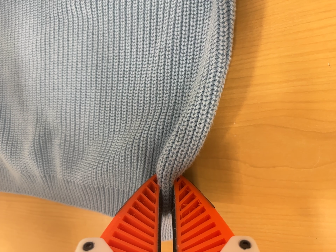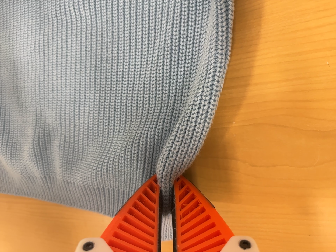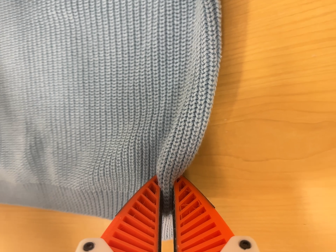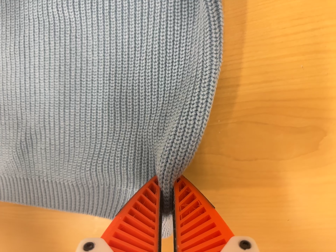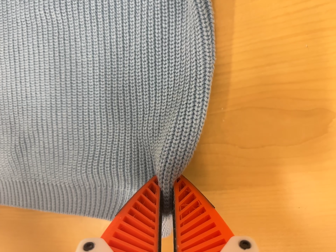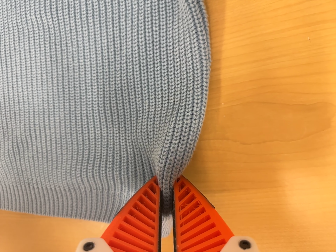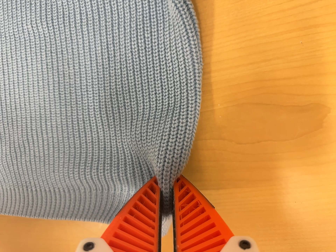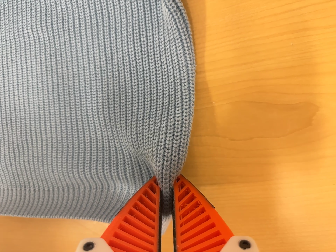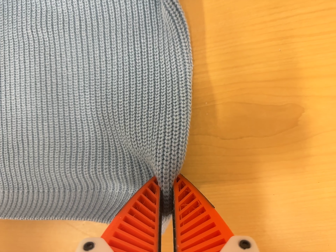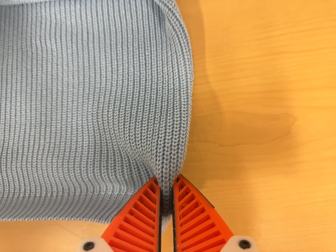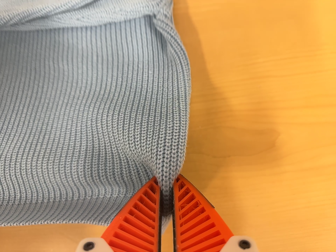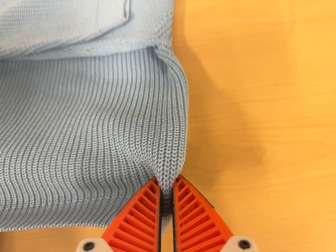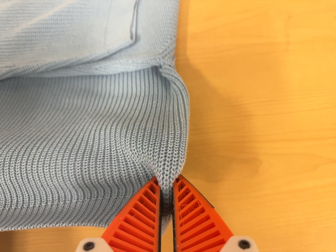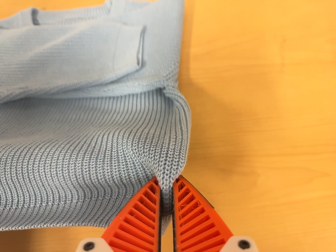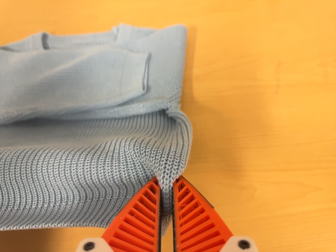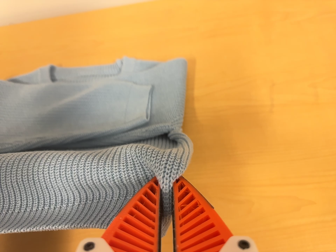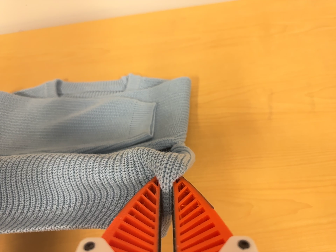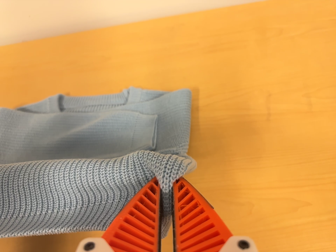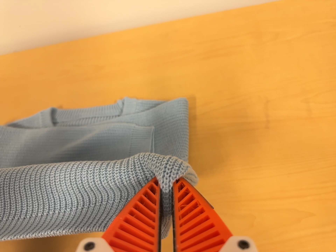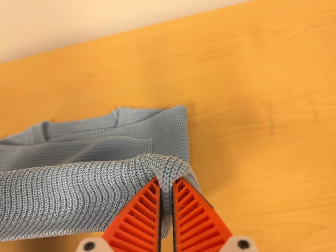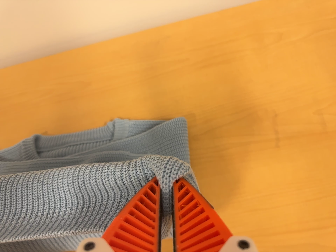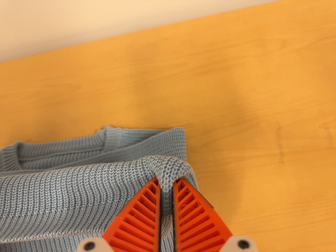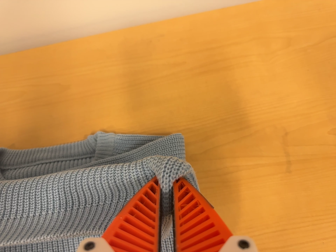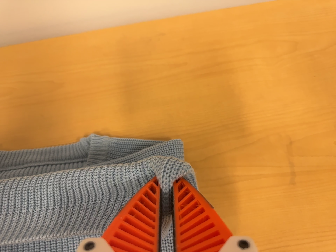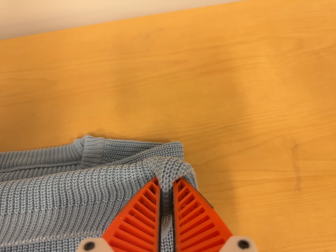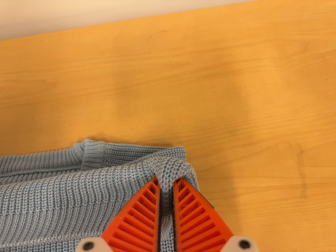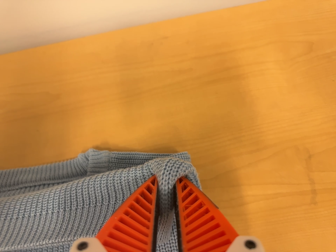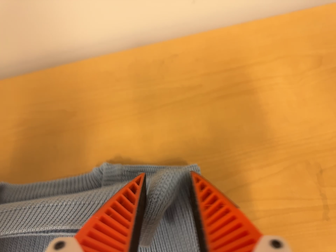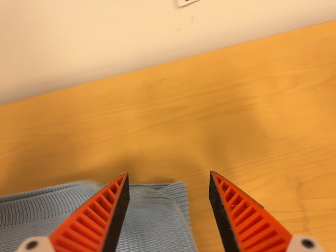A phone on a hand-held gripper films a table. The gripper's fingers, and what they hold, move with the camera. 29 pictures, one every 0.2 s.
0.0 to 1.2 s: The camera shifts only a little, or ends up much as it began.
1.2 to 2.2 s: The camera pans to its right by about 10 degrees. It travels backward, toward the bottom of its view and to its left, about 12 cm, so what stands in front gets smaller. Its aim tips toward the top of its view by about 20 degrees, and the scene shifts downward.
2.2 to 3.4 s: The camera travels backward, about 16 cm, so what stands in front gets smaller. Its aim tips toward the top of its view by about 15 degrees, and the scene shifts downward.
3.4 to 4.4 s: The camera travels forward and toward the top of its view, about 22 cm, so what stands in front looms larger.
4.4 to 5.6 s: The camera shifts only a little, or ends up much as it began.
The film runs forward here.
